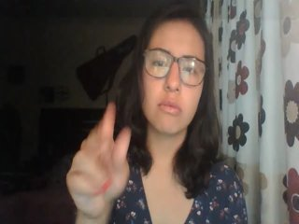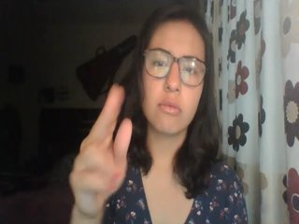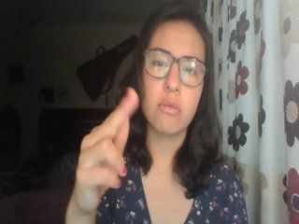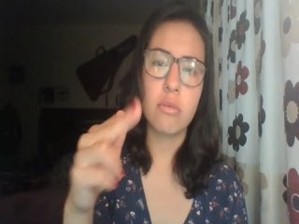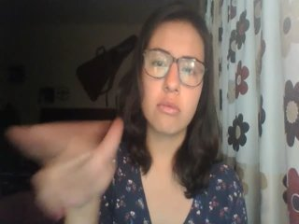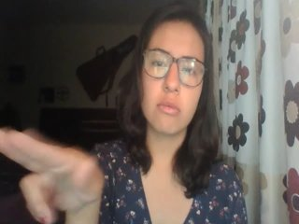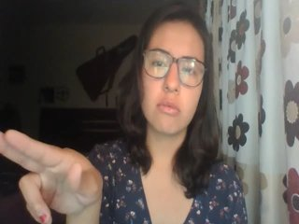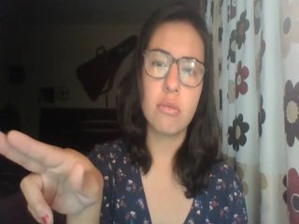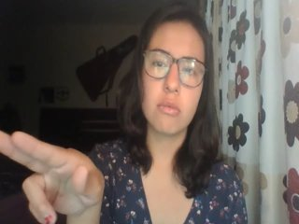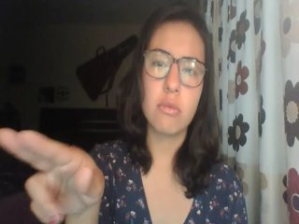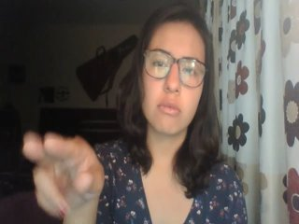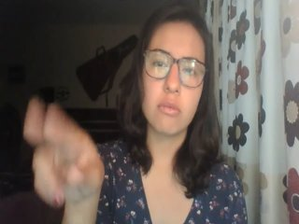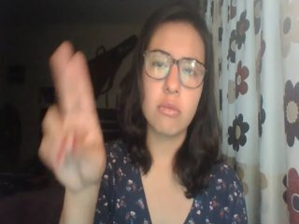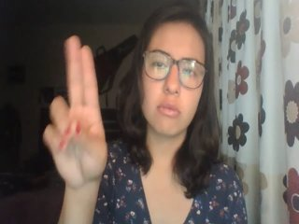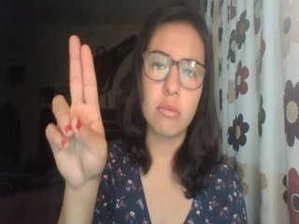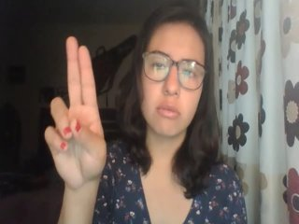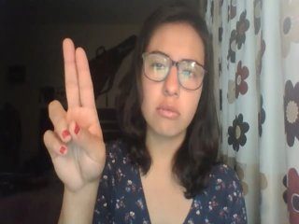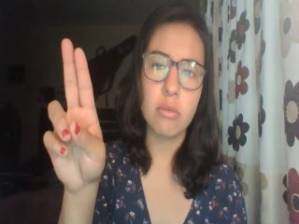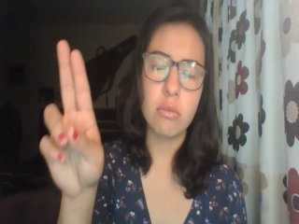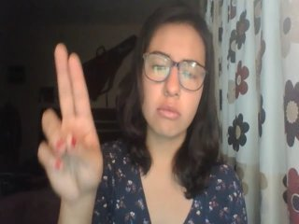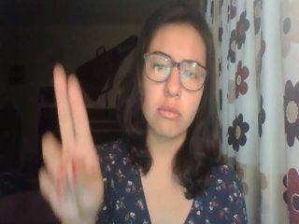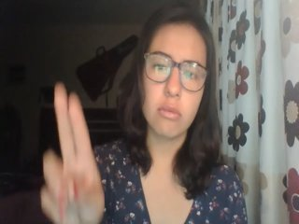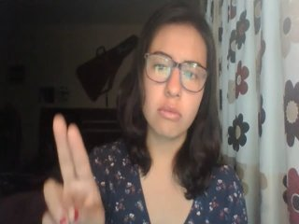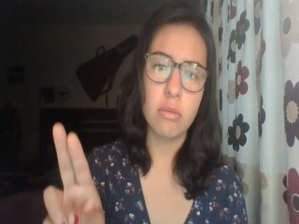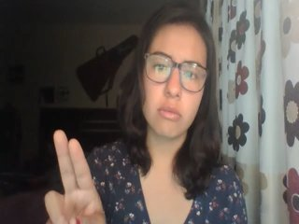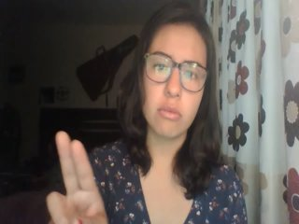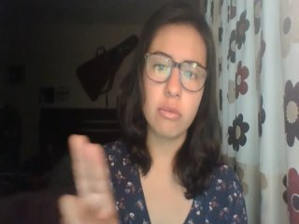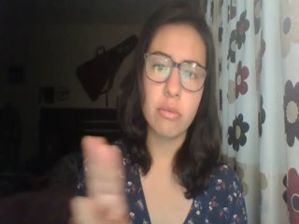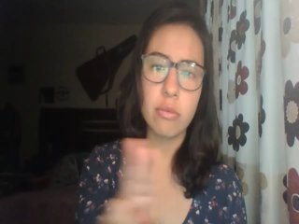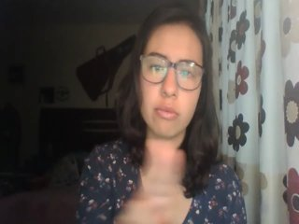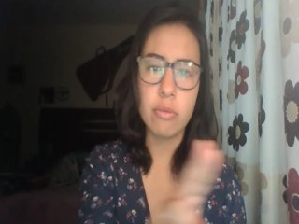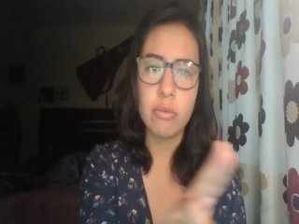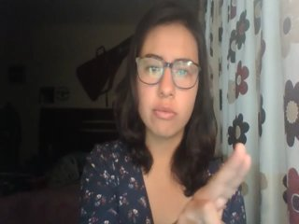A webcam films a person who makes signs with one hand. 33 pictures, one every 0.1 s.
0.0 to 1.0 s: On the screen the hand sweeps to the left. The name of the sign: Throw right.
1.1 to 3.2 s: Pointing with two fingers.
